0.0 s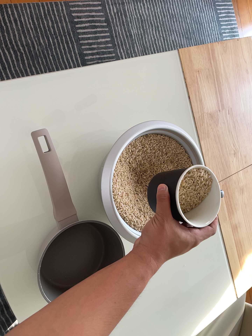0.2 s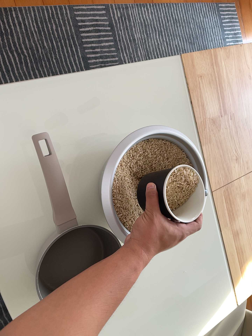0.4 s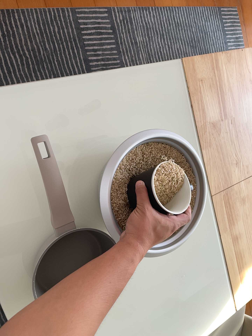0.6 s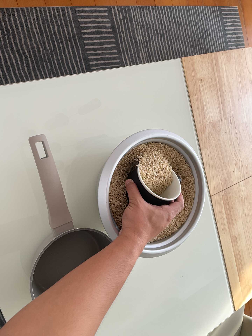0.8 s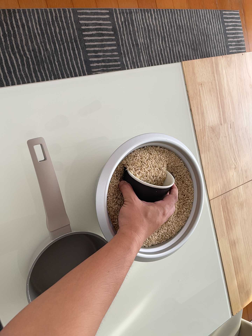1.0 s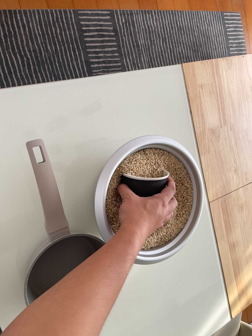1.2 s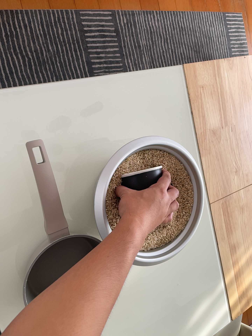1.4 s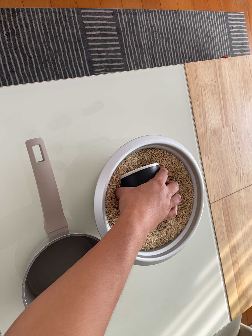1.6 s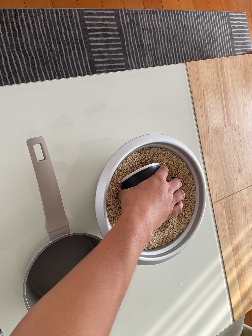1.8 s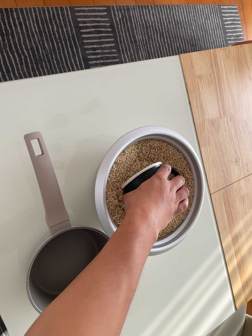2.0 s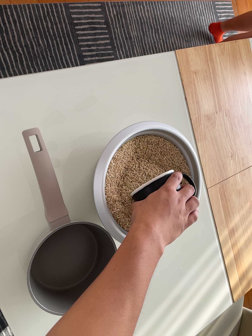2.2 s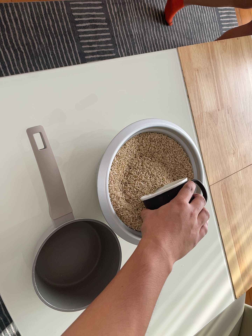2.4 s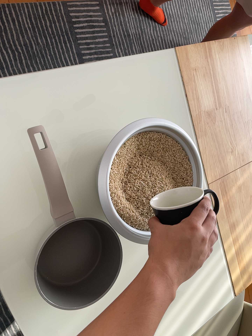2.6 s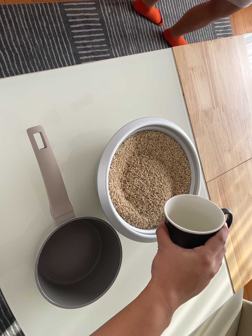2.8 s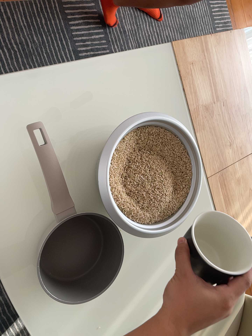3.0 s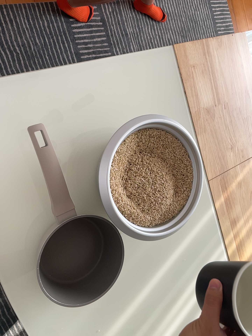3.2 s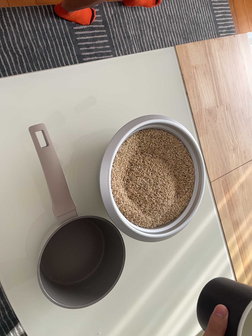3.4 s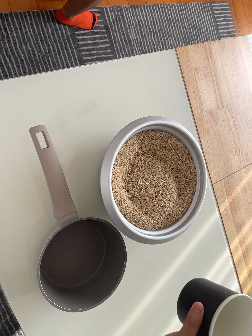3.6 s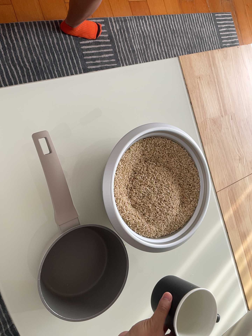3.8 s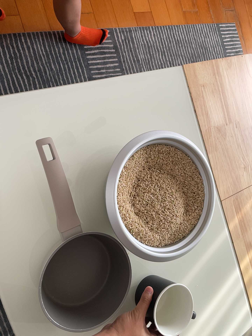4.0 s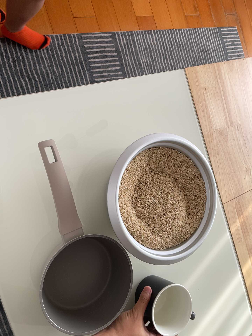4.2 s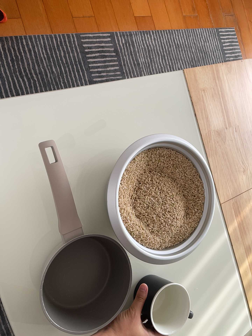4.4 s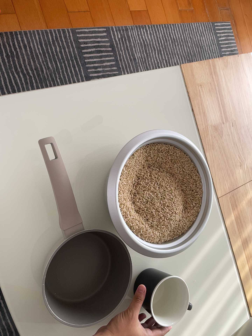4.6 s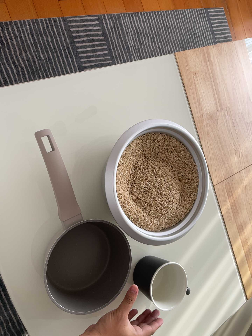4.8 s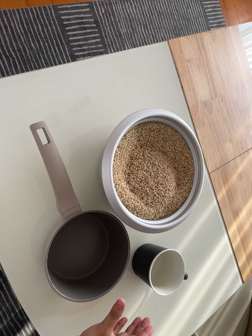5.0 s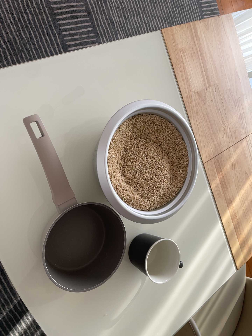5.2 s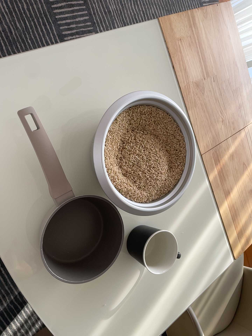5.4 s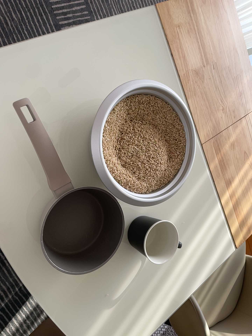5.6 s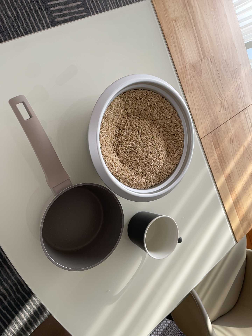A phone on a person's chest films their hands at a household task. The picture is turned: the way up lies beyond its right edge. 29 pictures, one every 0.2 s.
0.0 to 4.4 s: The camera shifts only a little, or ends up much as it began.
4.4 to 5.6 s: The camera's aim tips toward the bottom of its view by about 10 degrees, and the scene shifts upward.
The film runs backward here.
